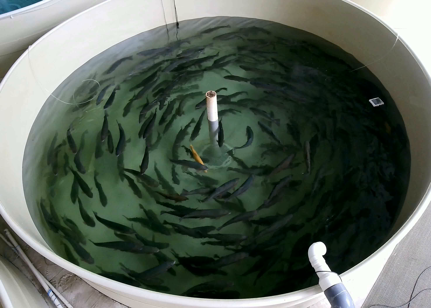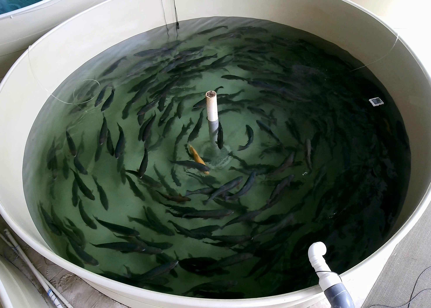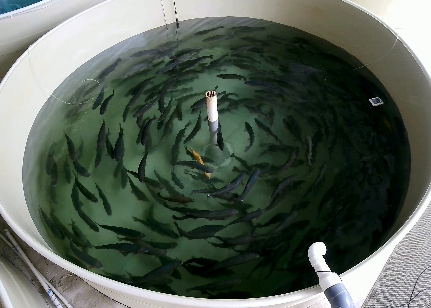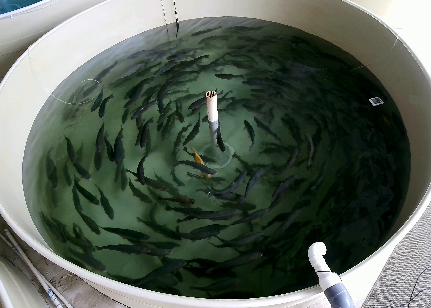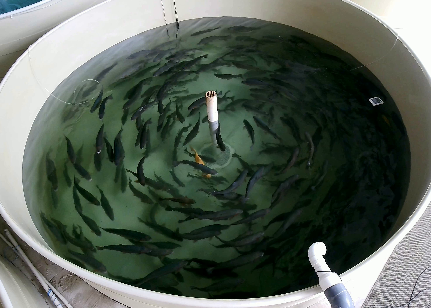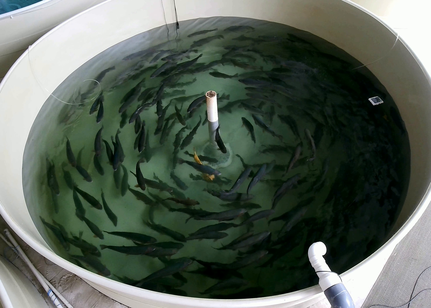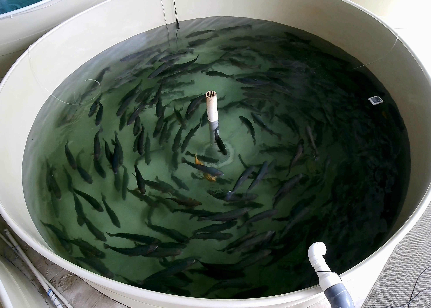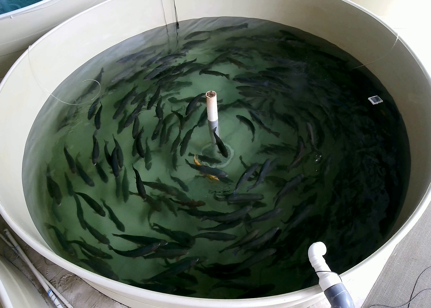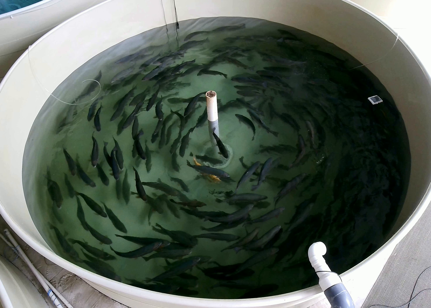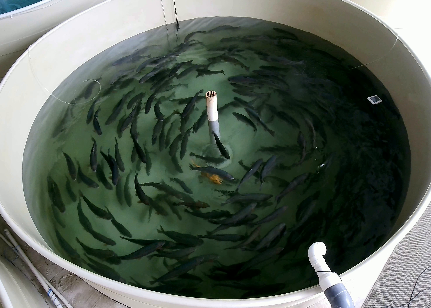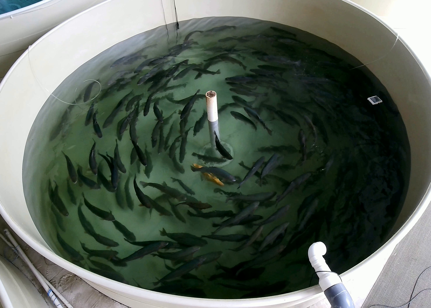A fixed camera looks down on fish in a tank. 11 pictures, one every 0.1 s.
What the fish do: Normal cruising.
